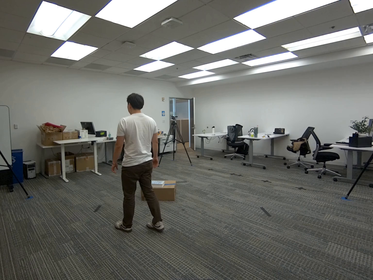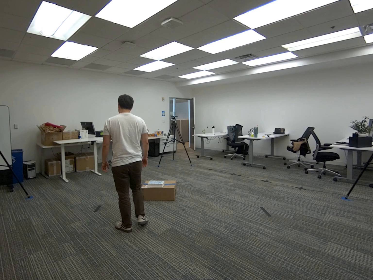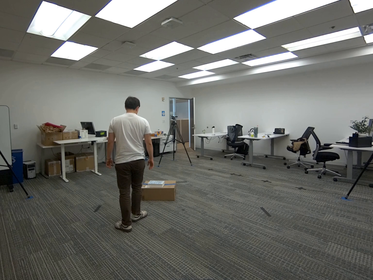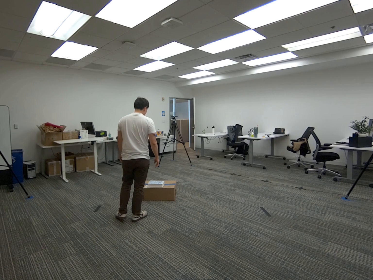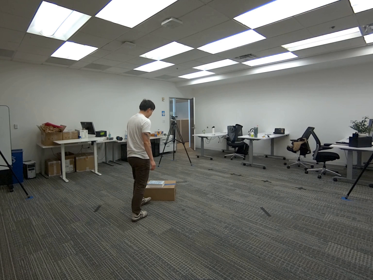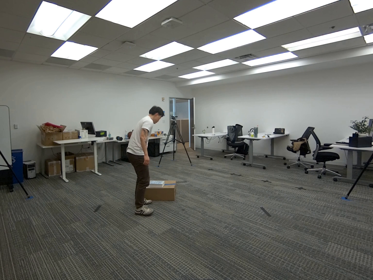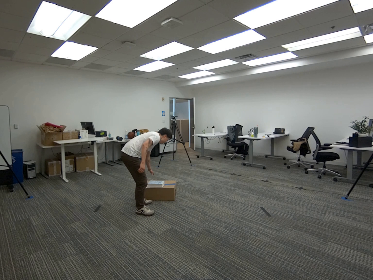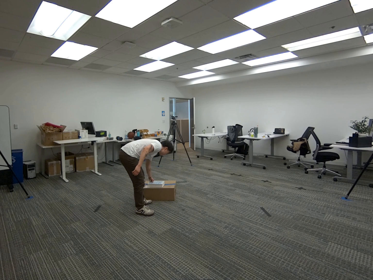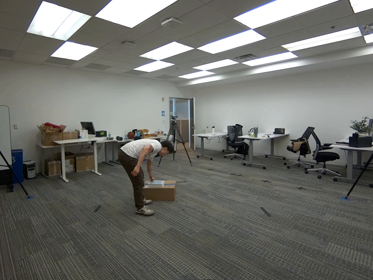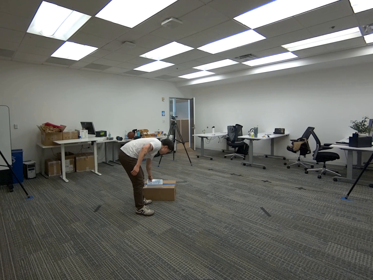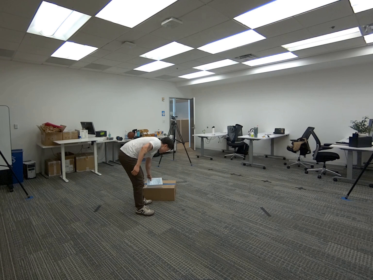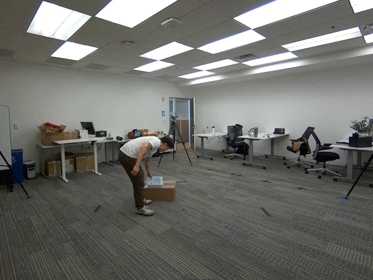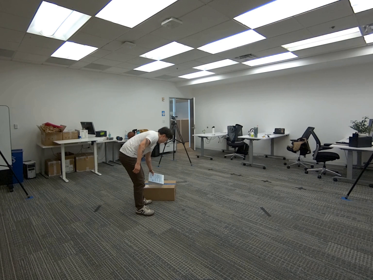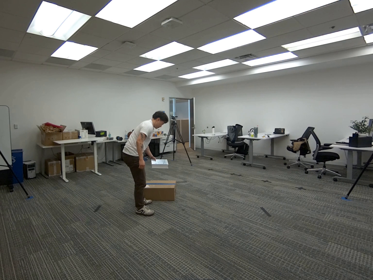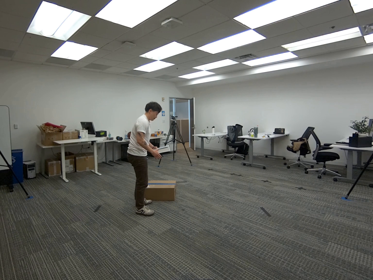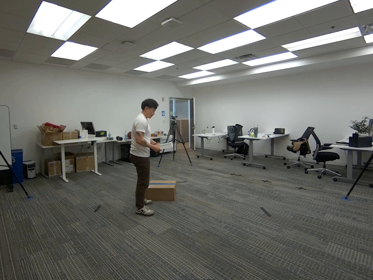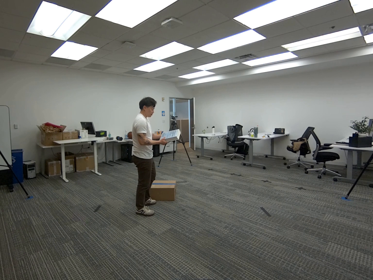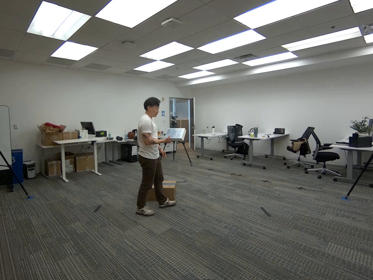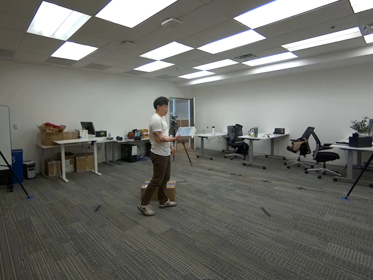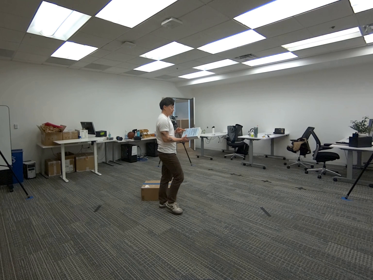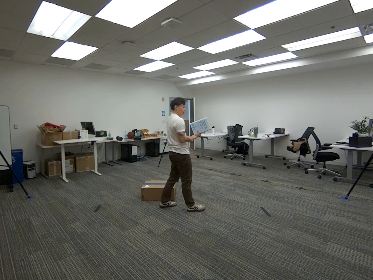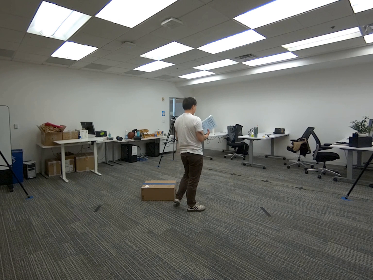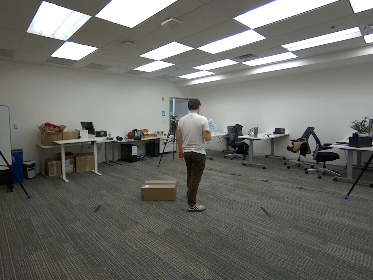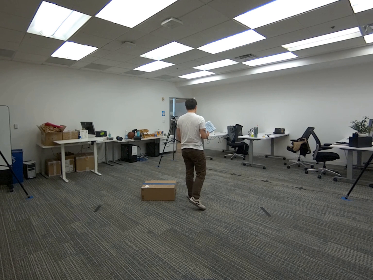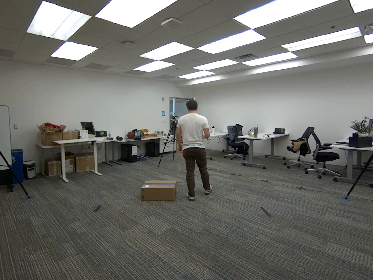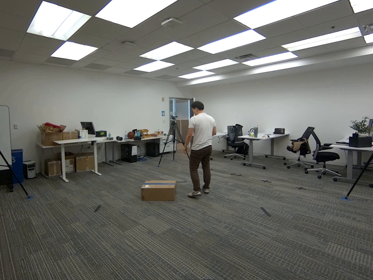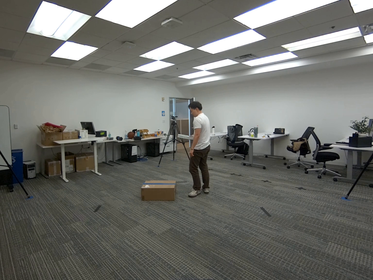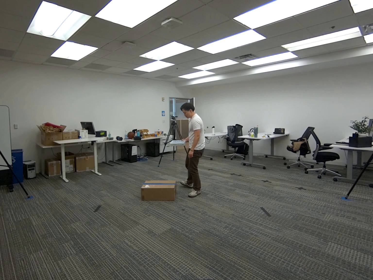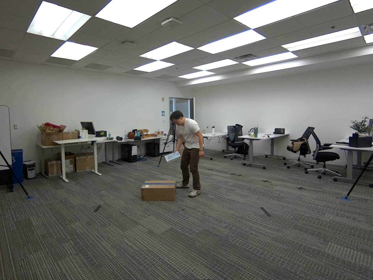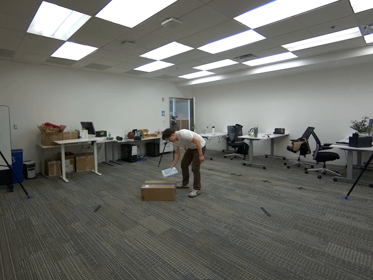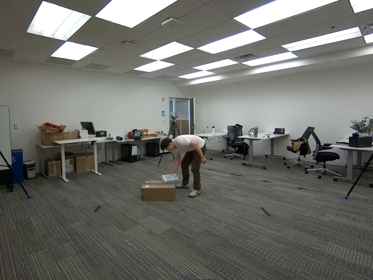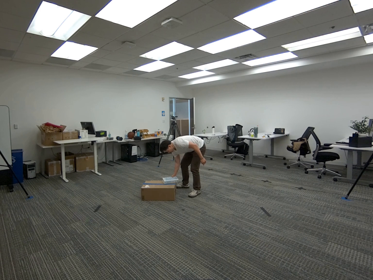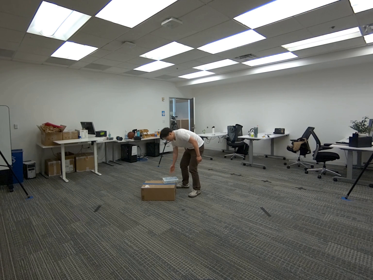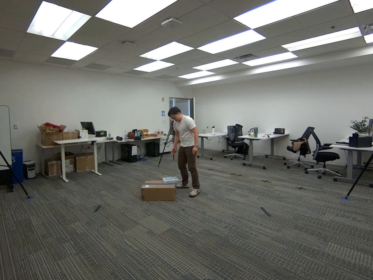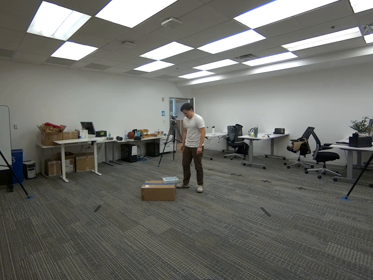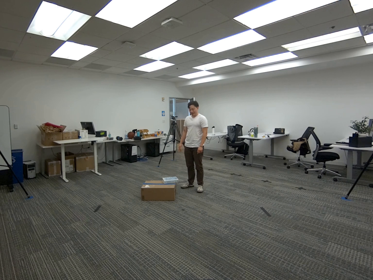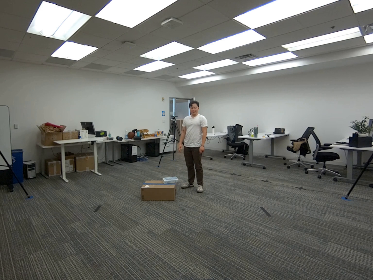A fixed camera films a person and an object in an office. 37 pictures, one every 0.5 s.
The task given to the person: Walk to the light blue book on the big brown cardboard box. Pick up the book with your left hand, transfer it to your right hand, and place it back on top of the box with your right hand.
